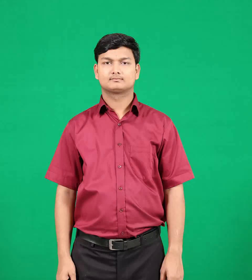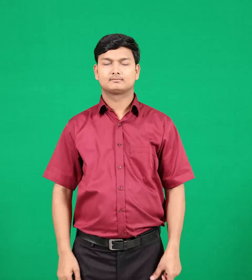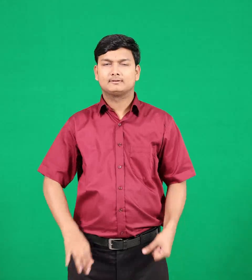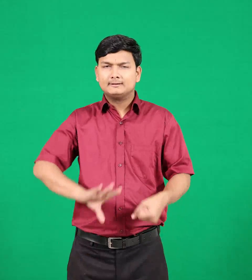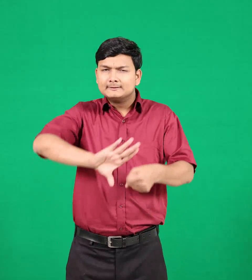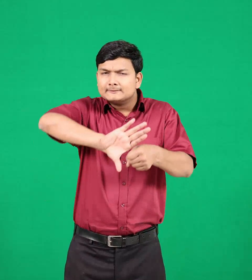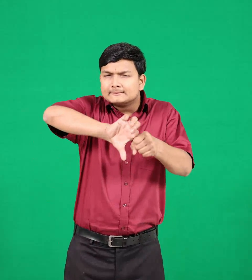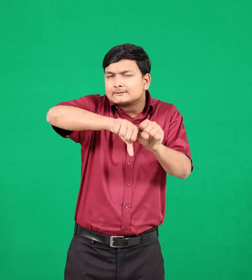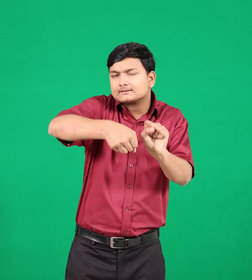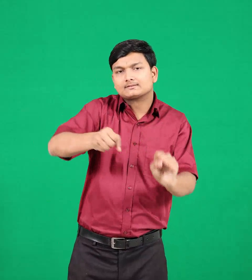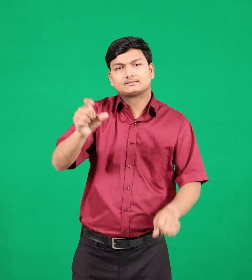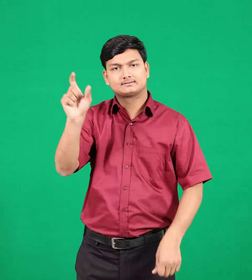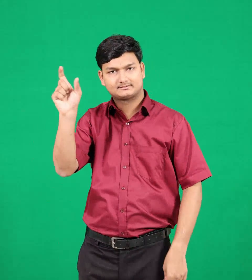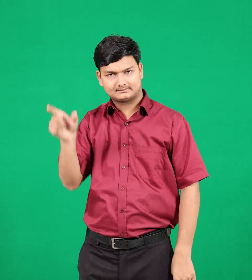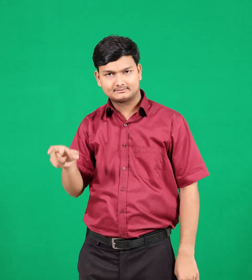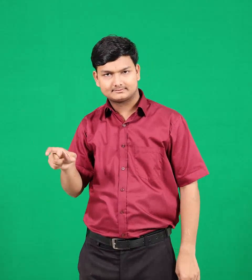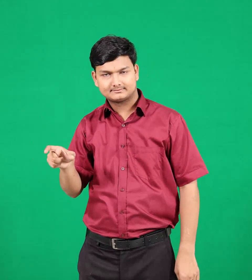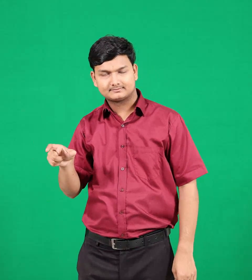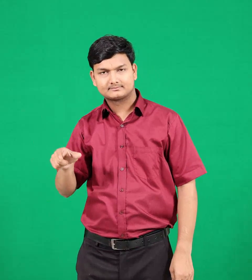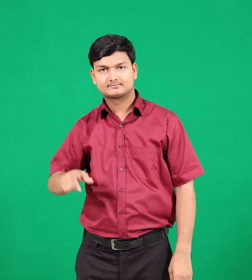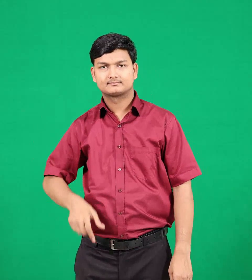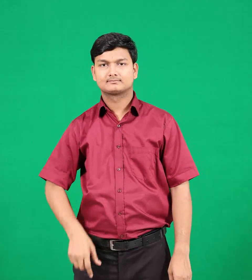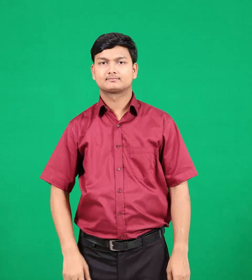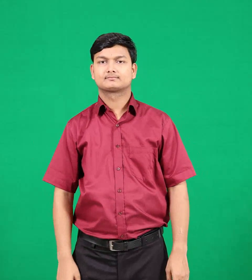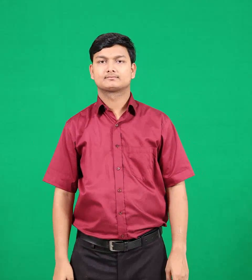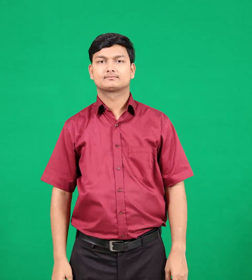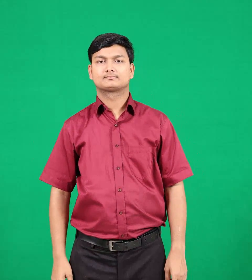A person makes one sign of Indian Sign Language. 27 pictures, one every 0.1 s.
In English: killer
